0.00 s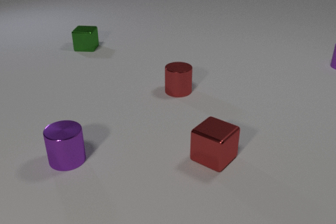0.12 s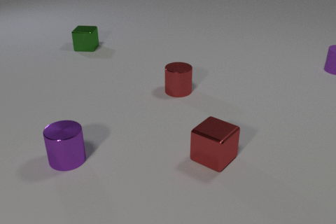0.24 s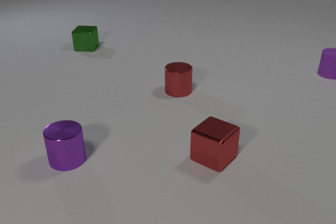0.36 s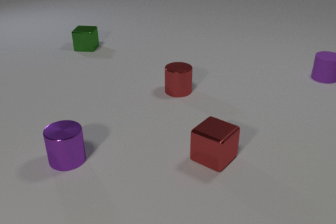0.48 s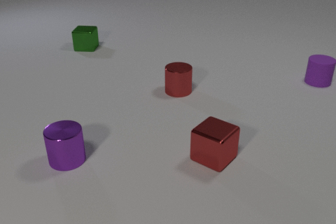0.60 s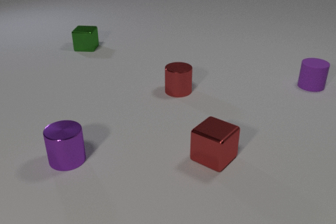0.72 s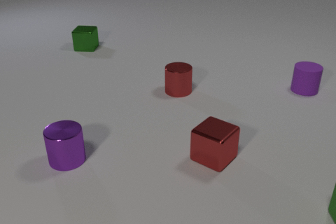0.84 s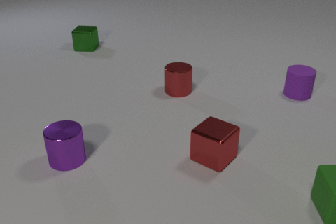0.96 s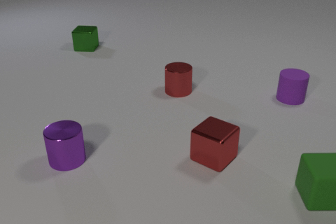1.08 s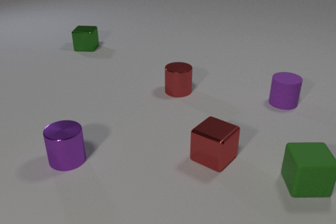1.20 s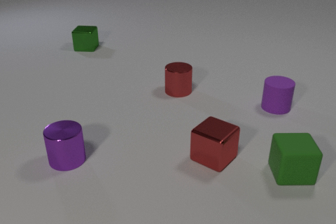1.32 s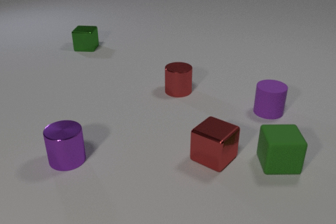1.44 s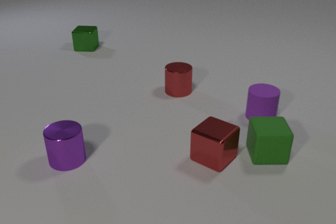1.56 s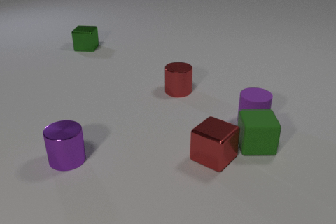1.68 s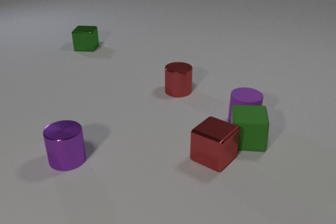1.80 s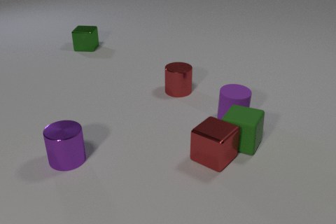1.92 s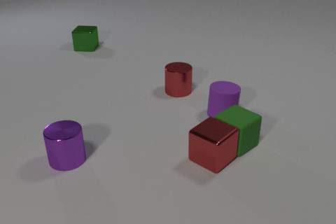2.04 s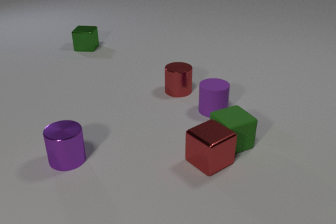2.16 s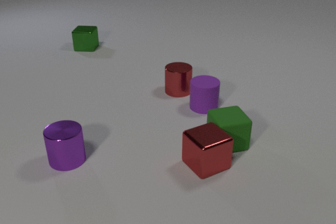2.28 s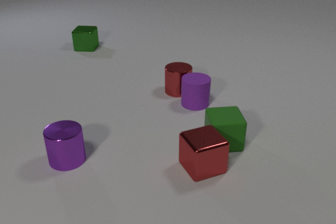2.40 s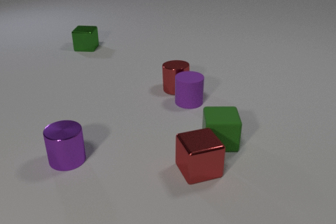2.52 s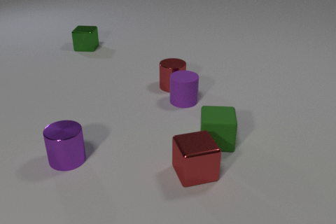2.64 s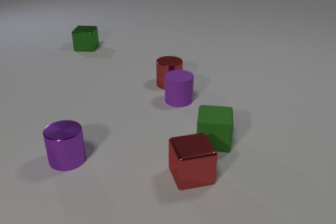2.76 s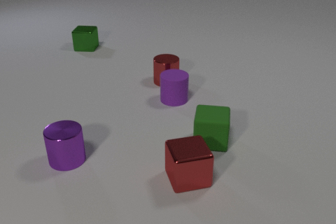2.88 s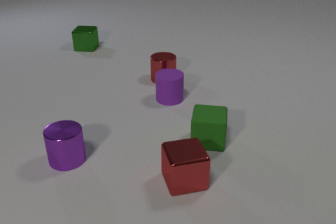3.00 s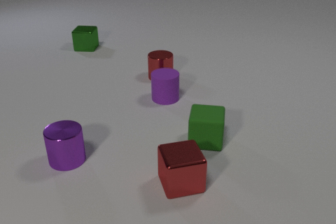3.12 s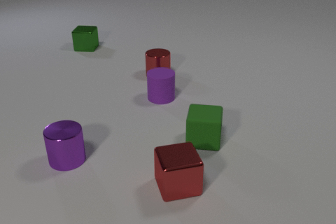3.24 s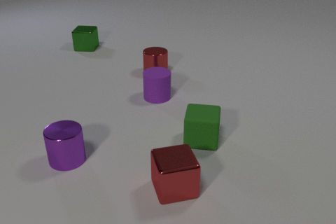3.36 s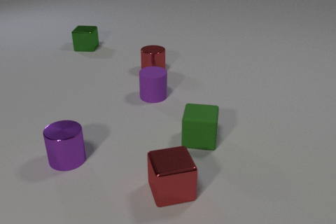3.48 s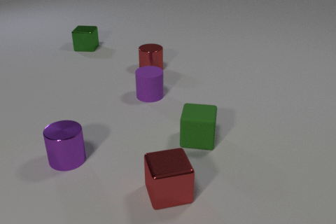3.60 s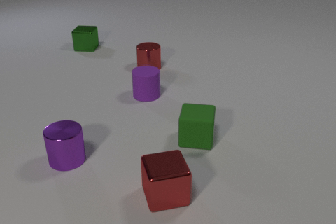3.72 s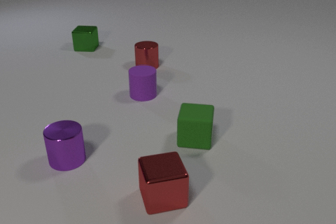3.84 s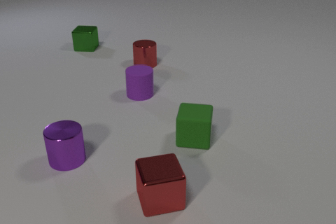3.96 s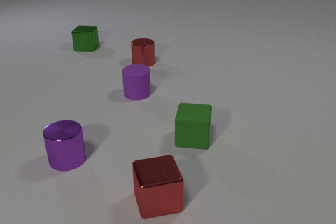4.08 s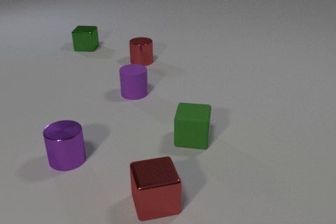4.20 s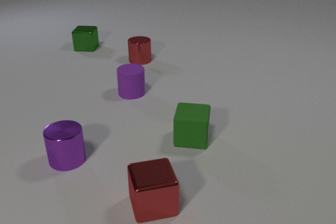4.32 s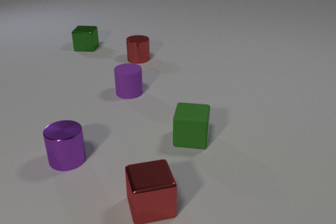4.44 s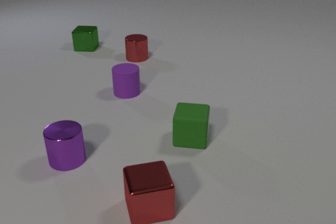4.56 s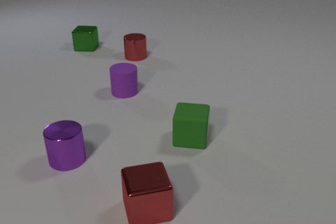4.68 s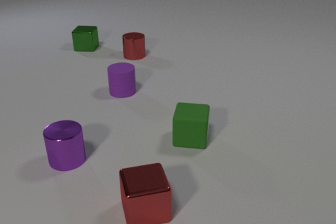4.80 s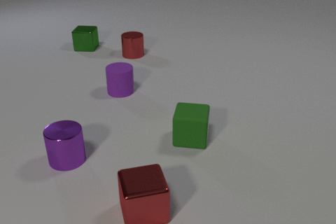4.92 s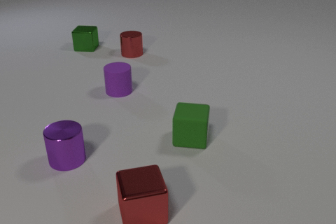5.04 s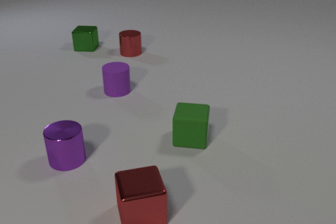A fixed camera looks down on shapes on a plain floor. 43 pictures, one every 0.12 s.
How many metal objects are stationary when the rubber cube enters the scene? 4.
Are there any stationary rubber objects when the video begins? no.
What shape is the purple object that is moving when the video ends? cylinder.
0.00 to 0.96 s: The purple rubber cylinder slides toward the camera and to the left. The green rubber cube comes in at the right edge, slides to the left and away from the camera.
0.96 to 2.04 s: The purple rubber cylinder slides to the left and toward the camera. The green rubber cube slides to the left and away from the camera, spins so that its near face slides to the left, clockwise seen from above. The purple rubber cylinder and the green rubber cube collide. The green rubber cube and the red metal cube collide.
2.04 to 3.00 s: The purple rubber cylinder slides to the left and away from the camera. The green rubber cube slides to the left, spins clockwise seen from above by about 30 degrees, its near face sliding to the left. The red metal cylinder slides away from the camera and to the left. The red metal cube slides toward the camera and to the left, spins clockwise seen from above by about 30 degrees, its near face sliding to the left. The purple rubber cylinder and the red metal cylinder collide.
3.00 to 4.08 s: The purple rubber cylinder slides to the left. The green rubber cube slides to the left. The red metal cylinder slides away from the camera and to the left. The red metal cube slides toward the camera and to the left.
4.08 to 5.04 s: The purple rubber cylinder slides to the left and away from the camera. The red metal cylinder slides away from the camera and to the left. The red metal cube slides toward the camera and to the left.
